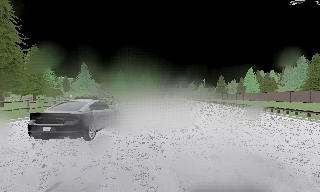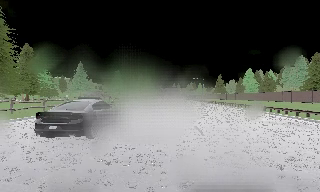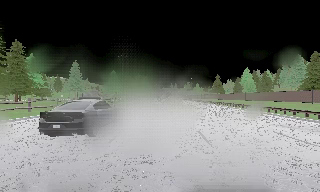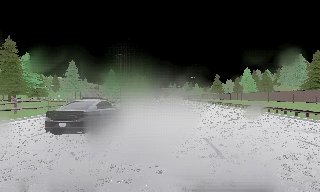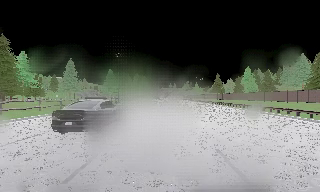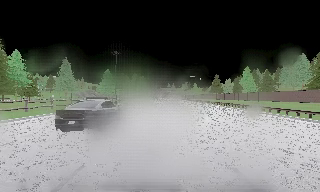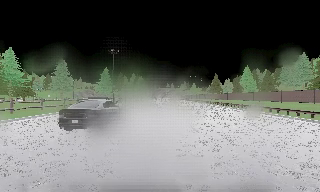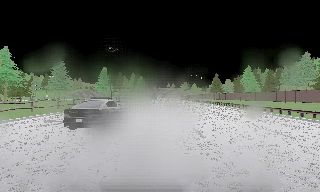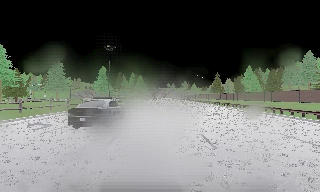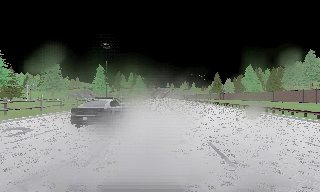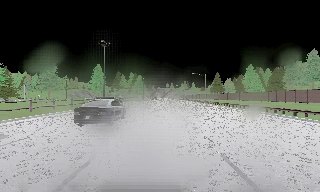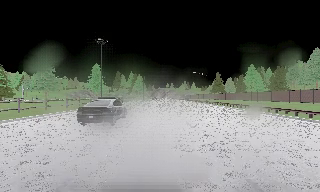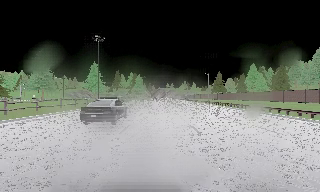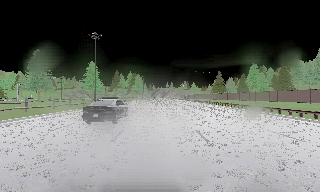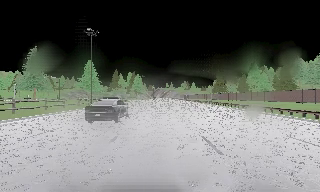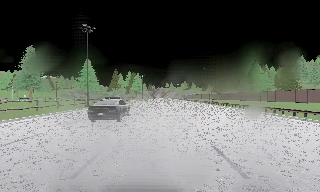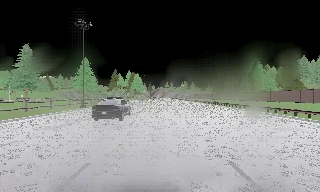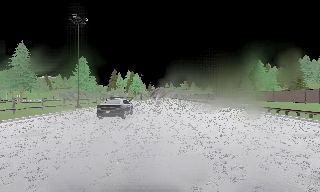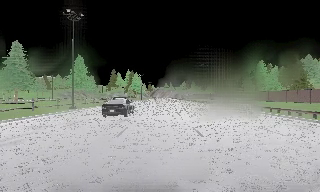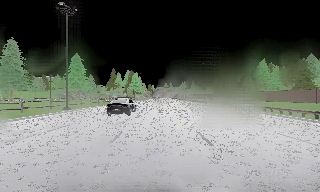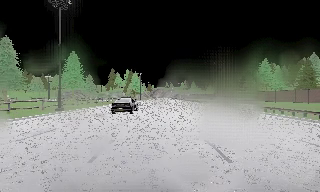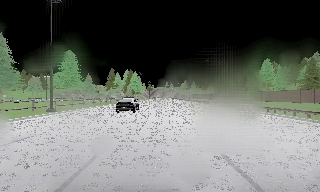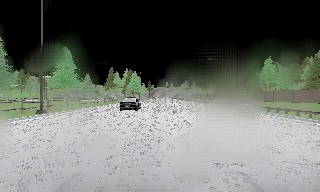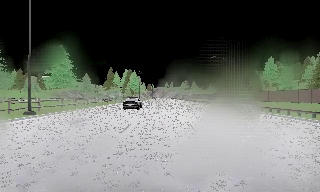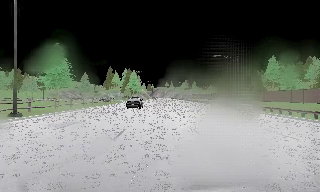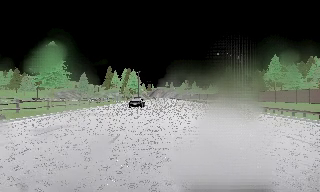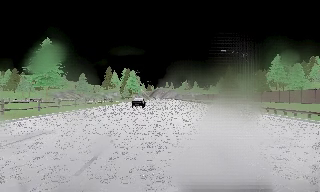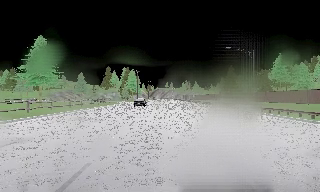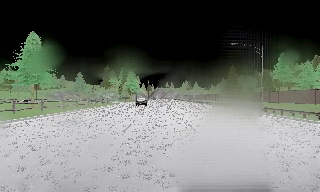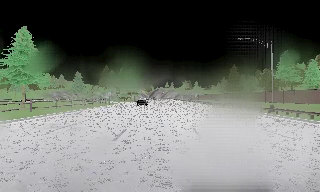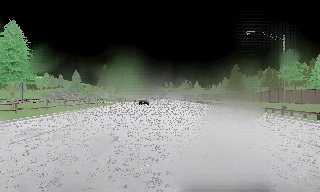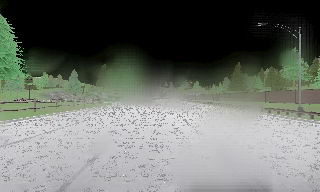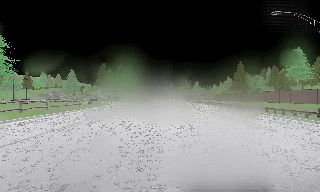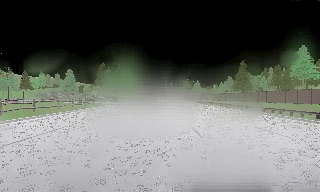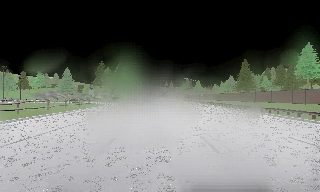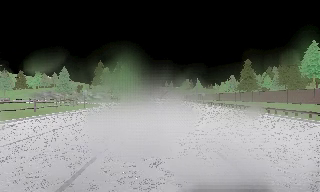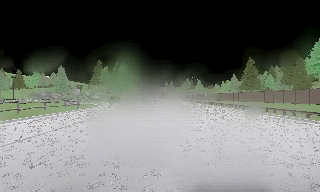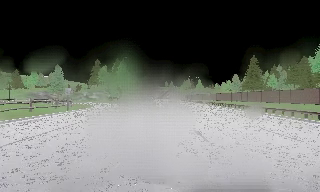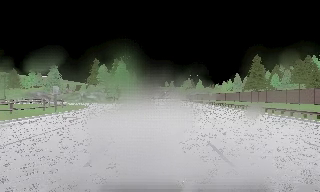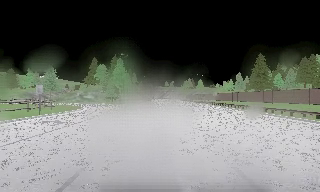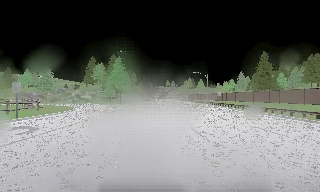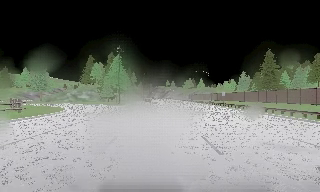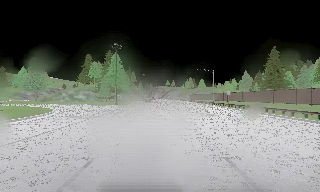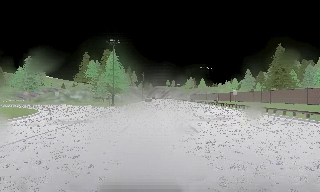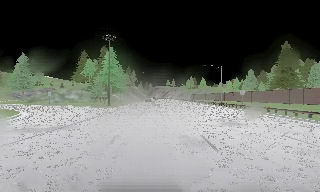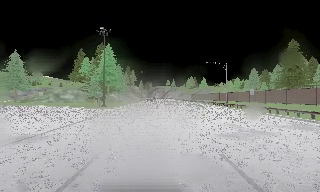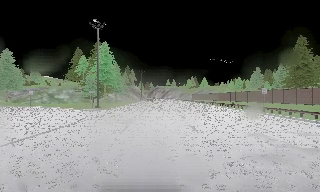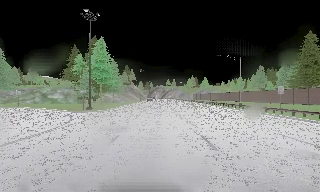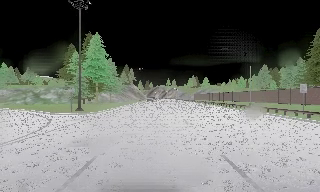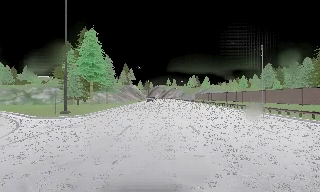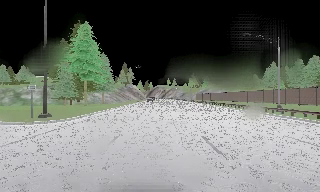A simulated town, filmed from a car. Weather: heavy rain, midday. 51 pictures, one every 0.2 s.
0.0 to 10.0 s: The camera travels forward, about 85 m, so what stands in front looms larger. It gains speed.
The film runs forward here.
